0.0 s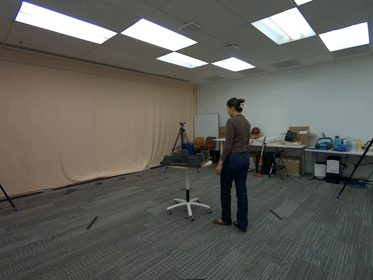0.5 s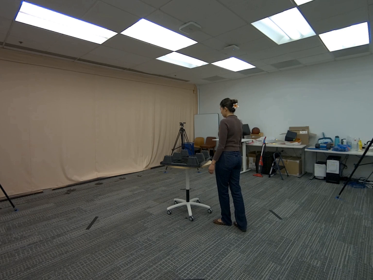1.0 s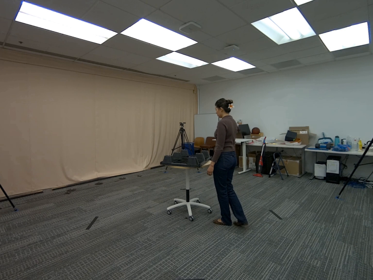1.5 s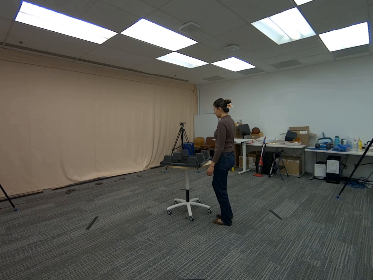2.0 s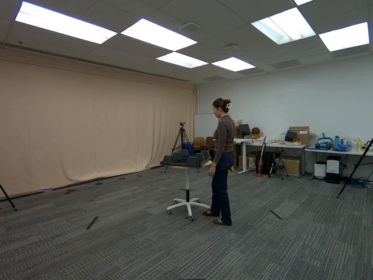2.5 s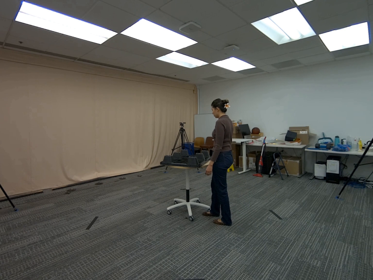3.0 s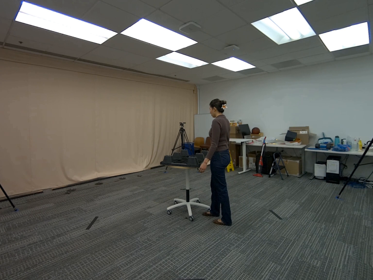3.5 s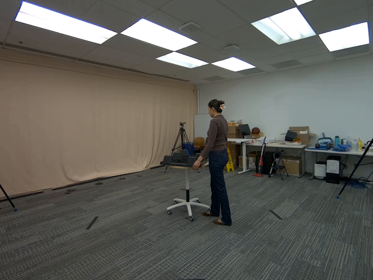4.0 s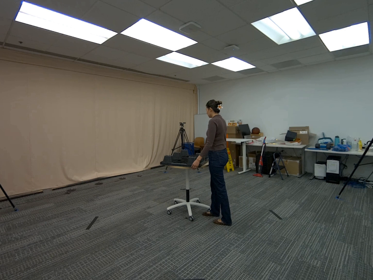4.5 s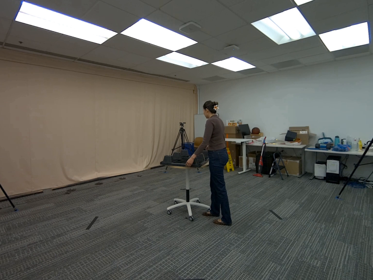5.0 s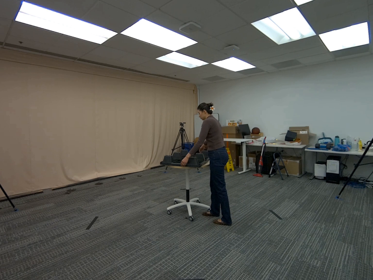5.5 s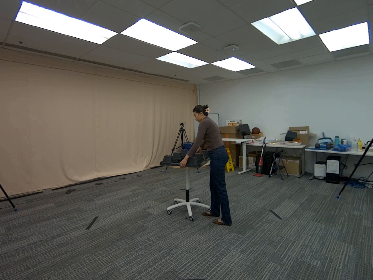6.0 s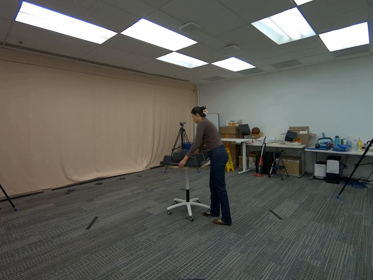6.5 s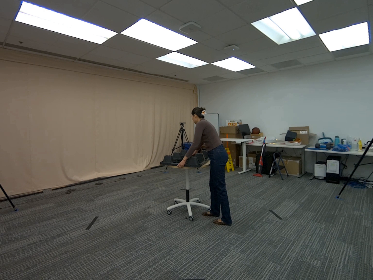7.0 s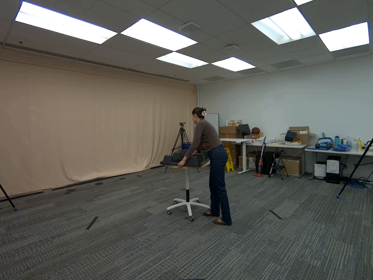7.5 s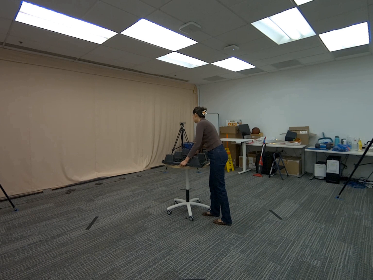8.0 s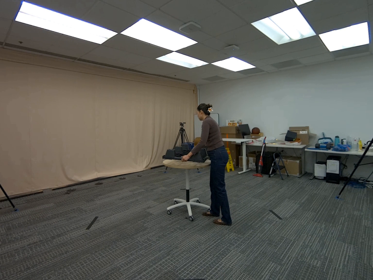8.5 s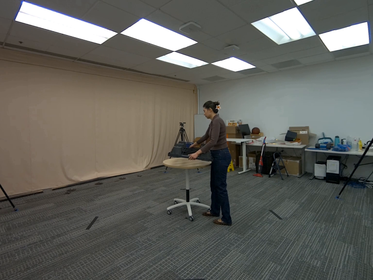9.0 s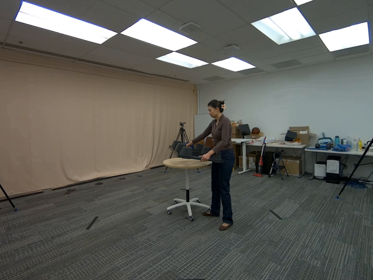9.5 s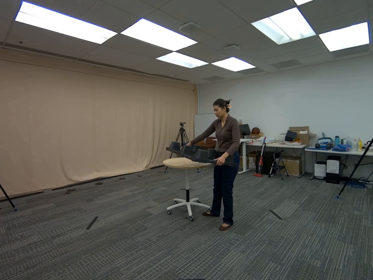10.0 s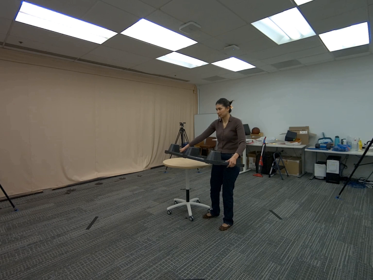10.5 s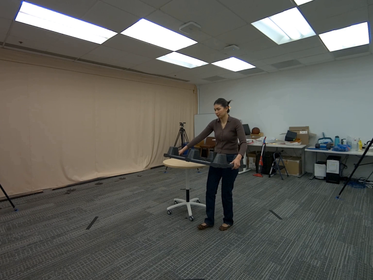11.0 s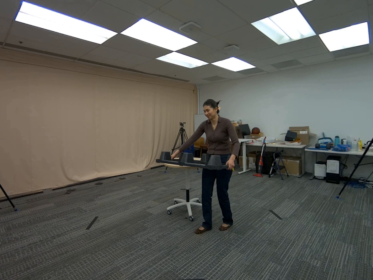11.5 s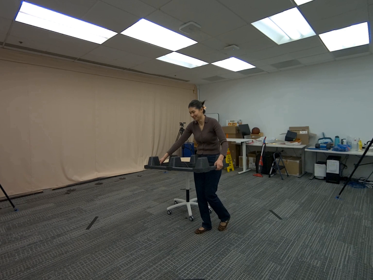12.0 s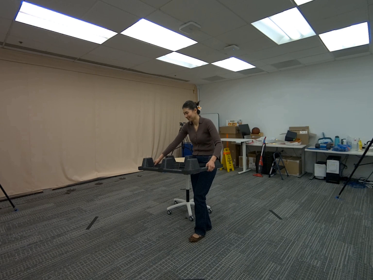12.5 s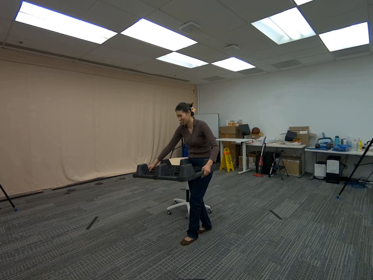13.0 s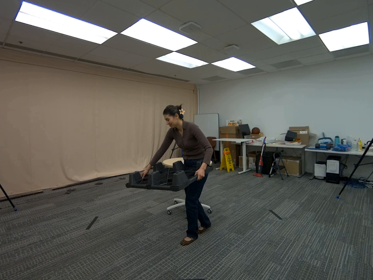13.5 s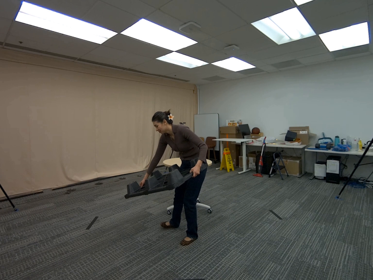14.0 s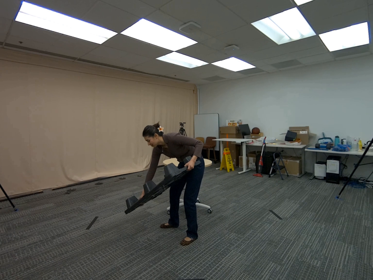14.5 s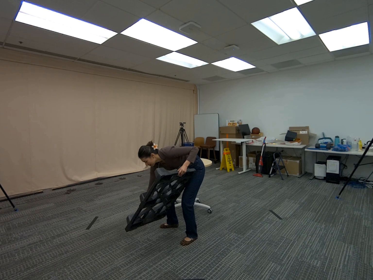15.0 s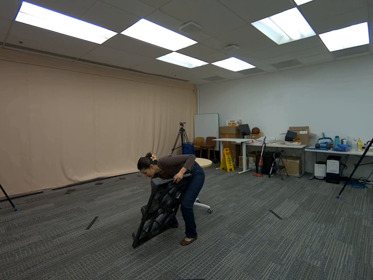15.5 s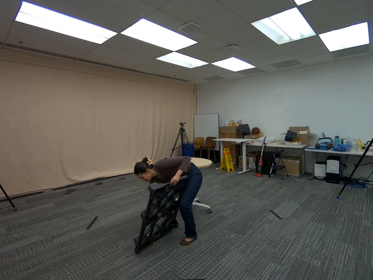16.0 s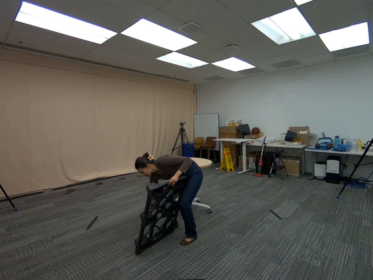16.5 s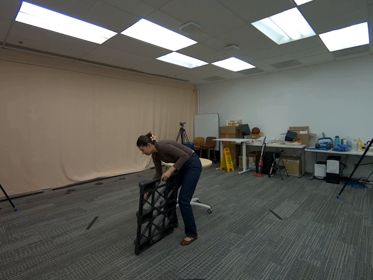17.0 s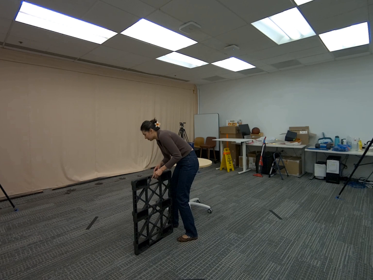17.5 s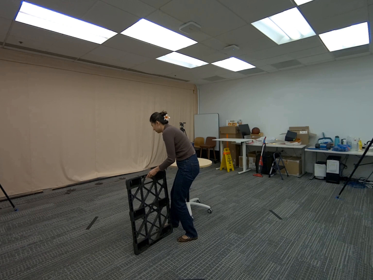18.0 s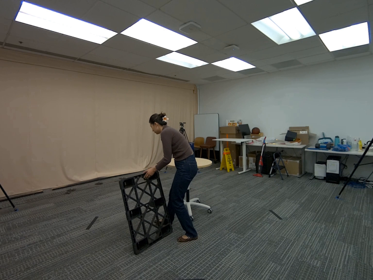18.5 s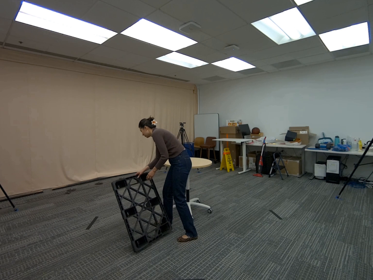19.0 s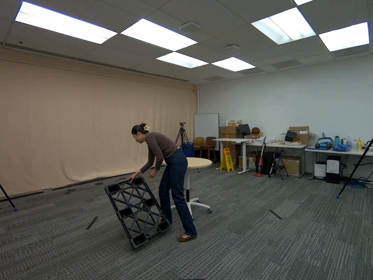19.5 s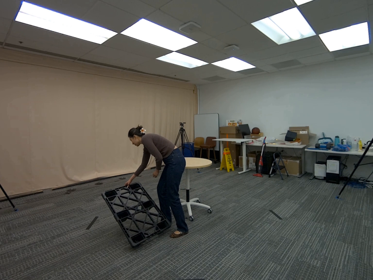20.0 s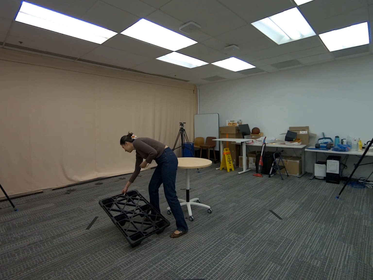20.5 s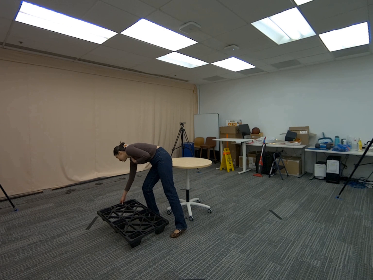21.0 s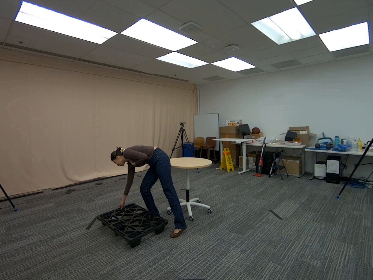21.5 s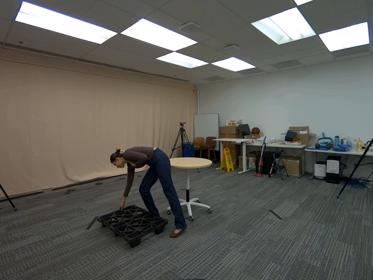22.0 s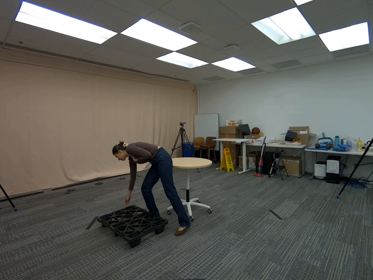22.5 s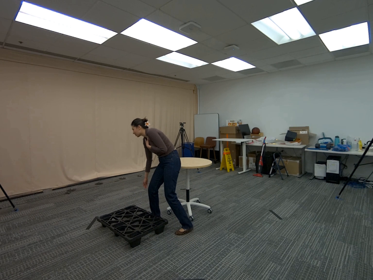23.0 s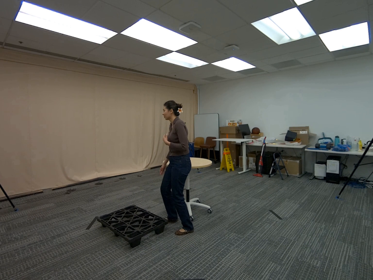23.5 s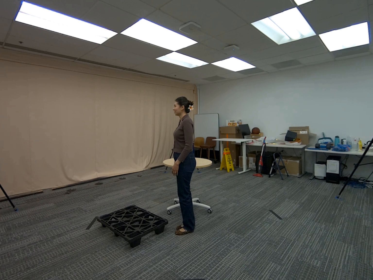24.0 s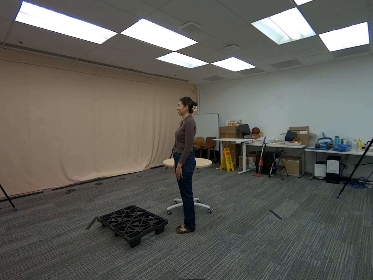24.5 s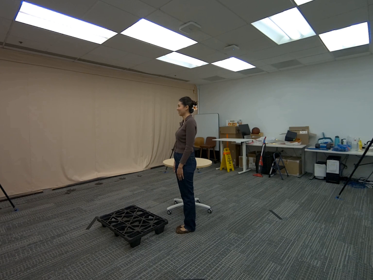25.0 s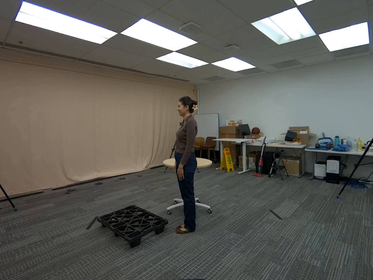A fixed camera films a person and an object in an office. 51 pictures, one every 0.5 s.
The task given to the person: Walk over to the platform on the ground and pick up the platform on the round table and place on the ground.
